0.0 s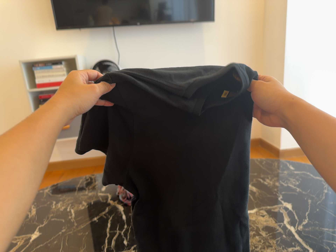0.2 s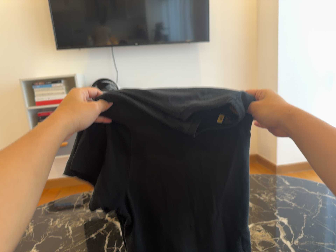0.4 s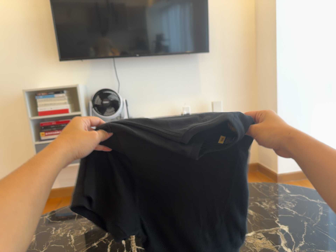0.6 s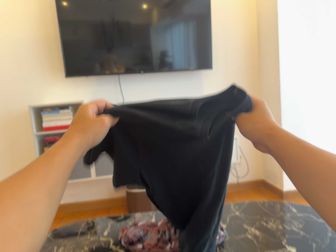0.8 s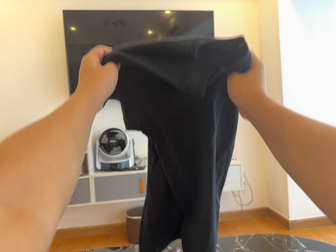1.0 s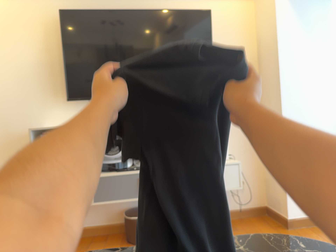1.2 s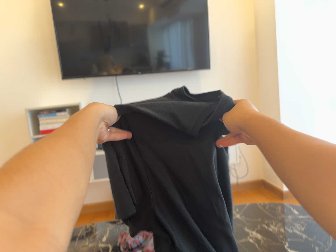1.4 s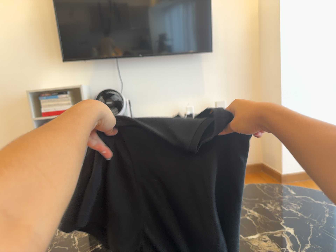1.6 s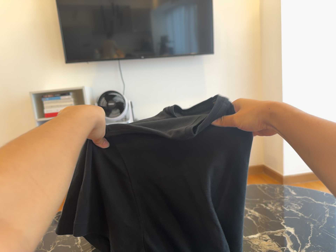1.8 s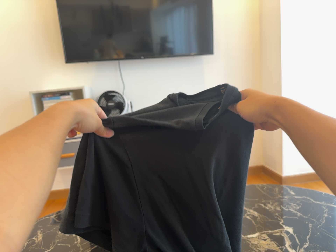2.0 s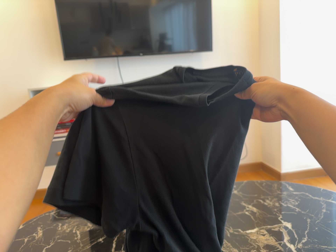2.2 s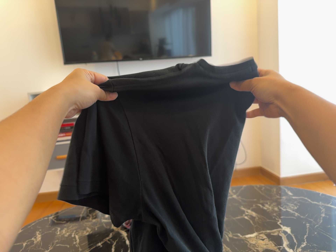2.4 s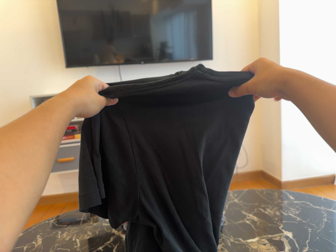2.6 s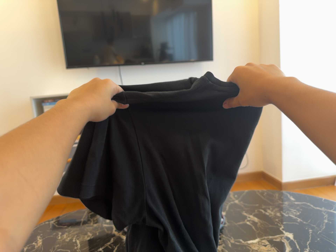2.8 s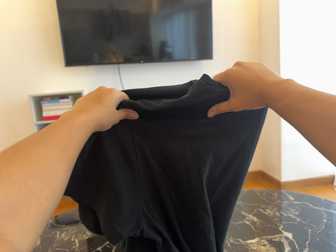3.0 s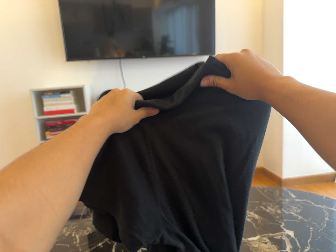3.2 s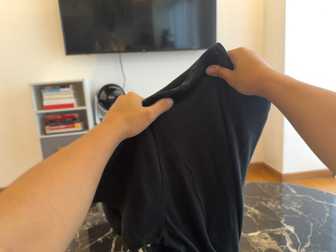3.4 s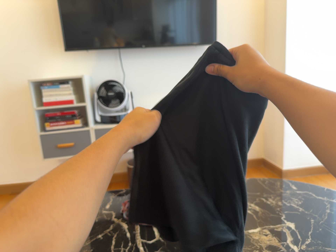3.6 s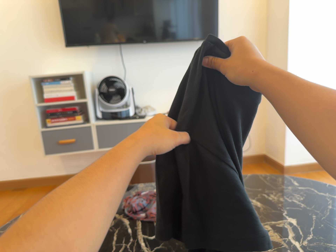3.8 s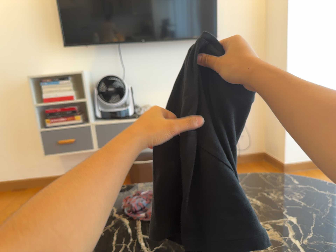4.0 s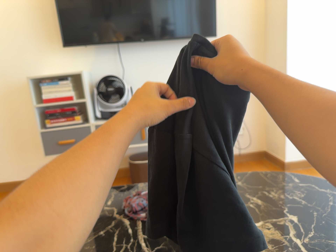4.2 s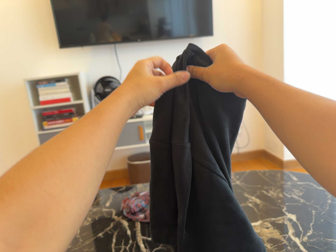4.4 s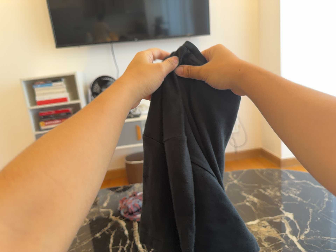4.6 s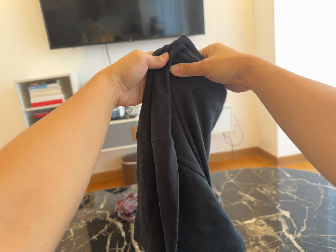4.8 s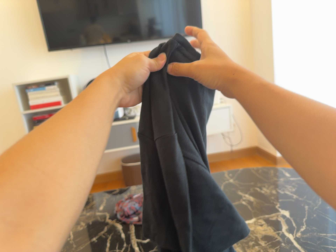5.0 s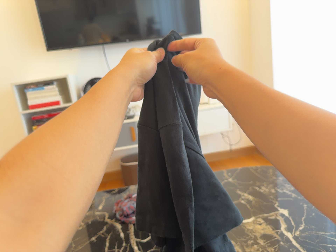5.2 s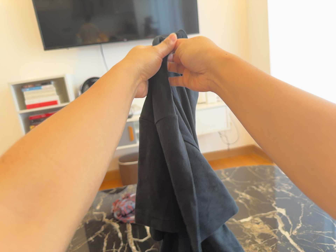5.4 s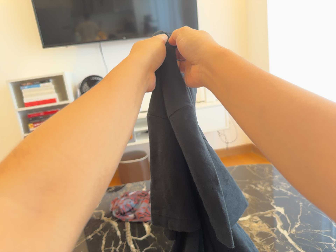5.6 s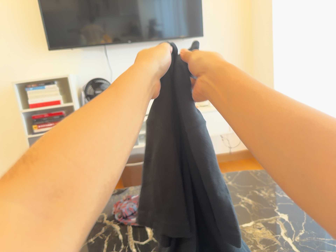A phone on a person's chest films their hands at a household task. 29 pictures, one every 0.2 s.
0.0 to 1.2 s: The camera's aim tips toward the top of its view by about 10 degrees, and the scene shifts downward.
1.2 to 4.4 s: The camera shifts only a little, or ends up much as it began.
4.4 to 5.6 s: The camera keeps its place and its aim.
The film runs backward here.
